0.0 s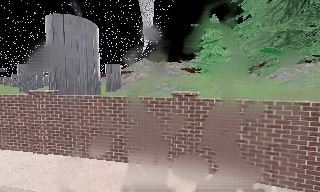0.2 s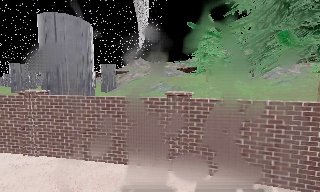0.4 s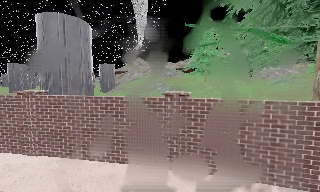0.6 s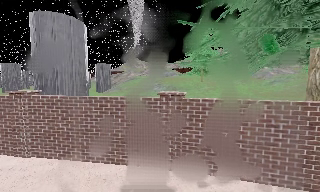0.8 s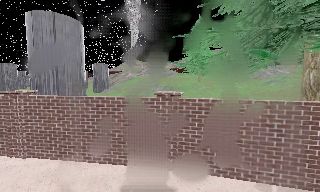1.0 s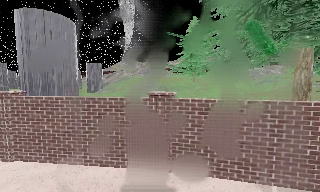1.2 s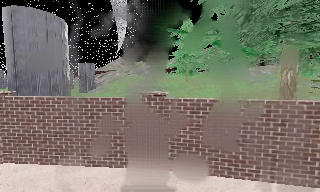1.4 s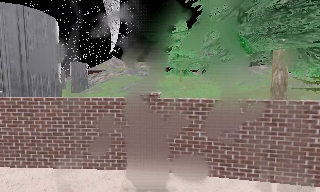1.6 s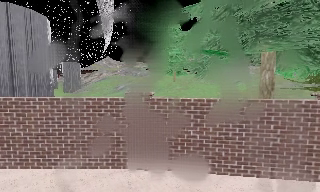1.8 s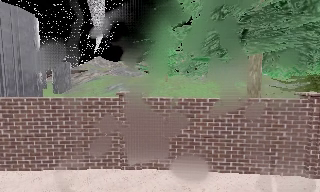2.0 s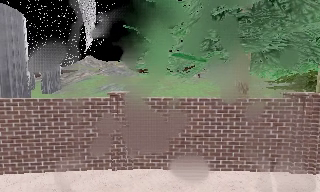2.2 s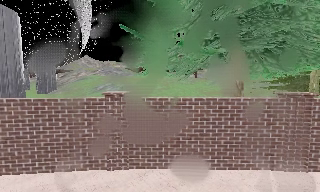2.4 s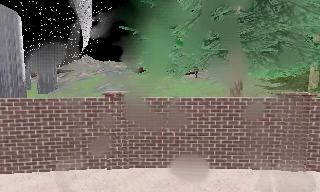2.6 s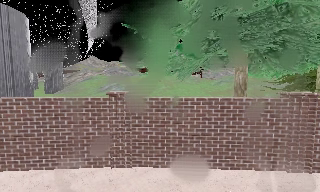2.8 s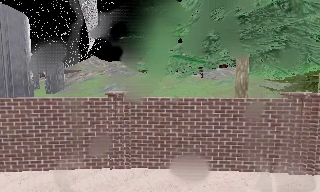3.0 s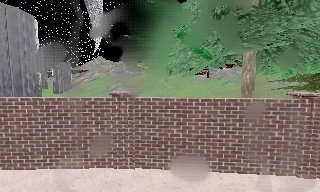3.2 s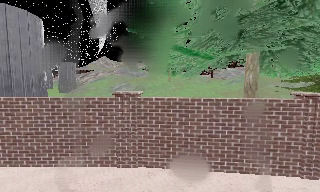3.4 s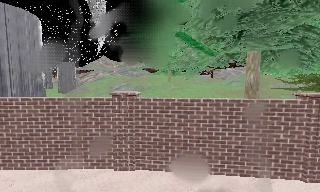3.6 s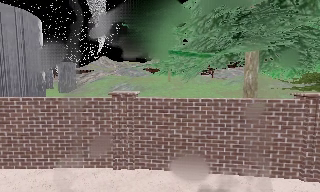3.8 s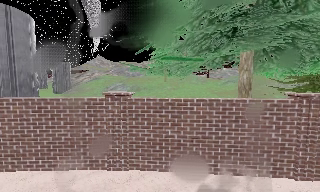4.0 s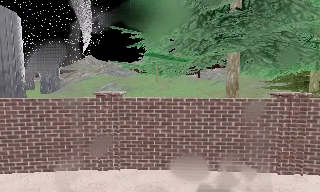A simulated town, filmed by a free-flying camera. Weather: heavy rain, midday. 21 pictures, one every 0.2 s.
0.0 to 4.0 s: The camera swings to its right by about 15 degrees, and the scene slides to the left. It travels to its right, about 1 m, so close, fixed things drift to the left.
The film runs backward here.
